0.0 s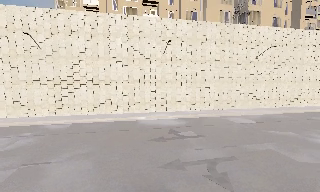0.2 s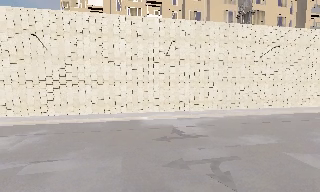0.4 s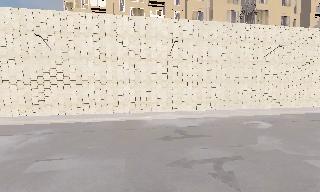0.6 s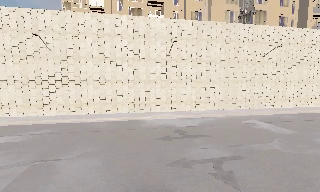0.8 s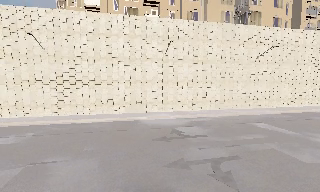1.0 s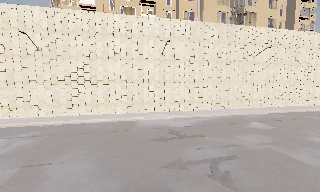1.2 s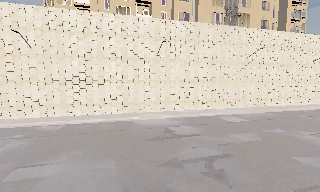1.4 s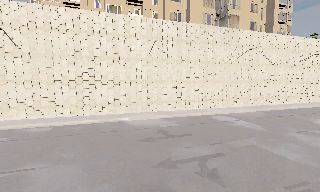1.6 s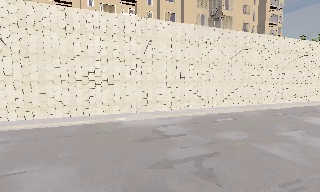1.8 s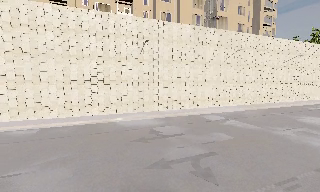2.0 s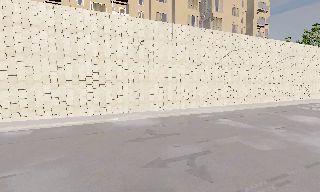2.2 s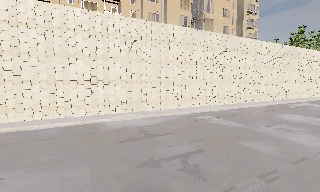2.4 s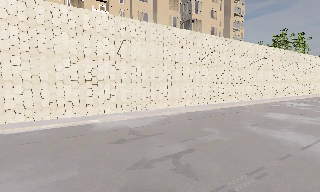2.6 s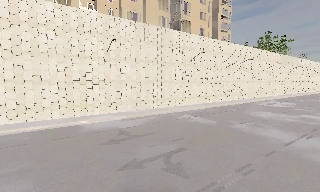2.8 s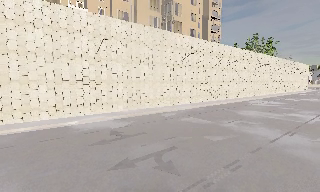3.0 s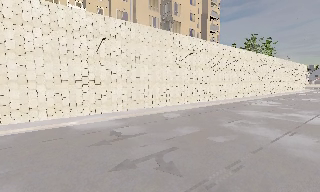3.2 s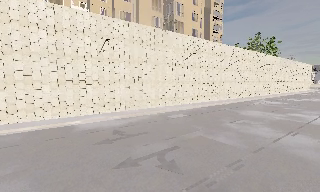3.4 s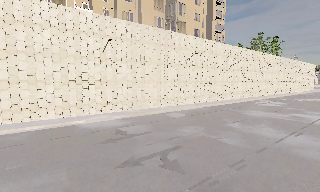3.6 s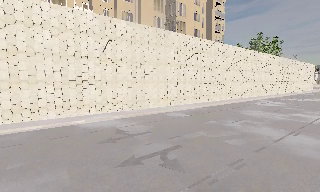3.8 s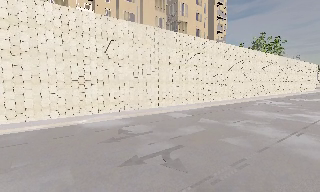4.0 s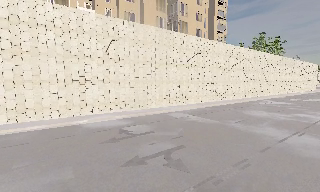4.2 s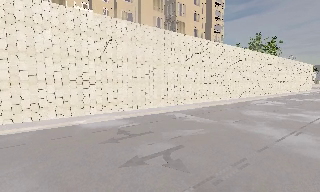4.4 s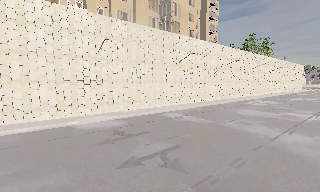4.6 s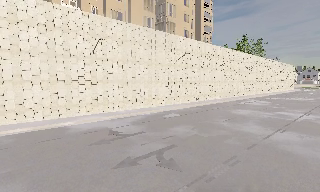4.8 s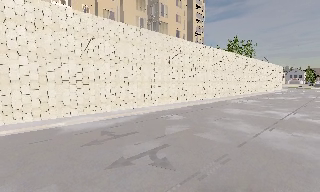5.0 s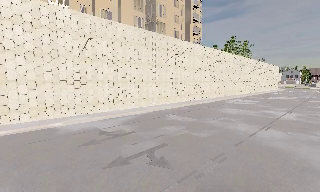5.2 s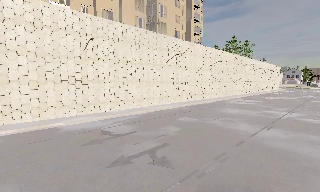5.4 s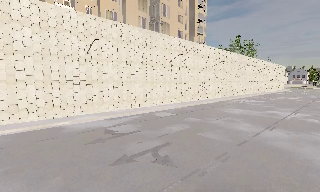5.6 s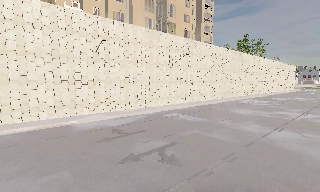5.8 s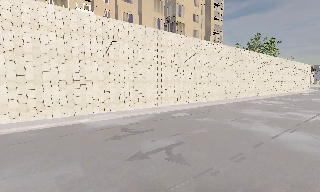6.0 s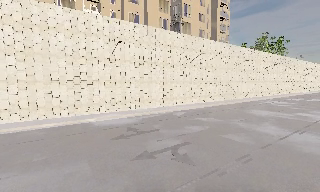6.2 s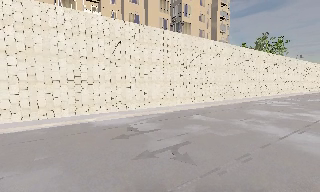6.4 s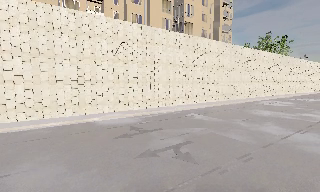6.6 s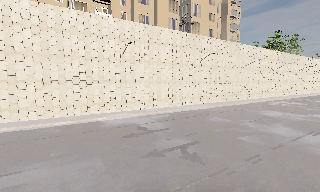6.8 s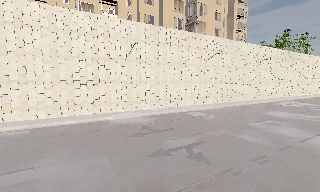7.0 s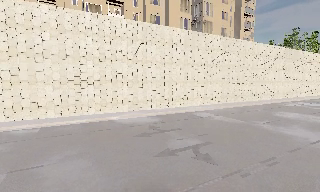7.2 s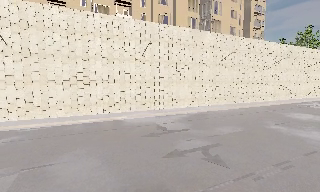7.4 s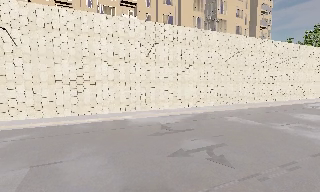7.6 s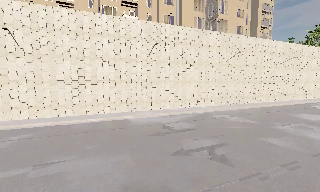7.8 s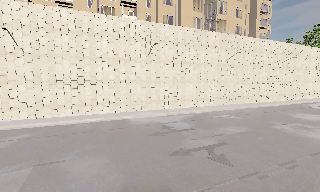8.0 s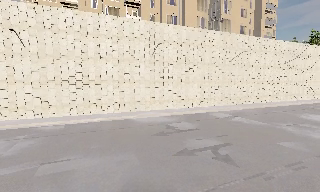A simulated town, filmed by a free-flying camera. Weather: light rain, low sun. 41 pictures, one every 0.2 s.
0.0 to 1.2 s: The camera shifts only a little, or ends up much as it began.
1.2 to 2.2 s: The camera swings to its right by about 10 degrees, and the scene slides to the left.
2.2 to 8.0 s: The camera travels backward and to its left, about 1.5 m, so what stands in front gets smaller.
The film runs backward here.
